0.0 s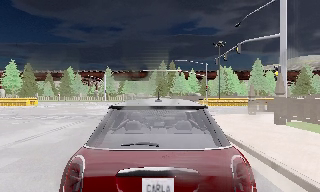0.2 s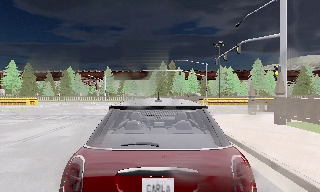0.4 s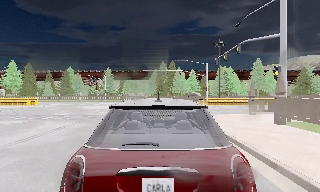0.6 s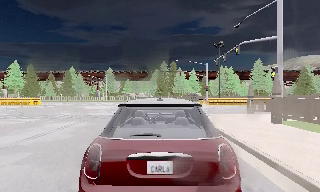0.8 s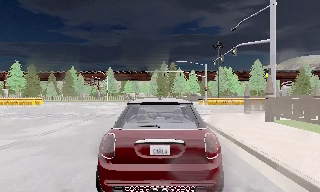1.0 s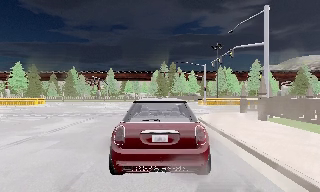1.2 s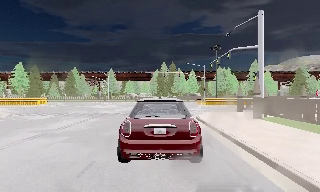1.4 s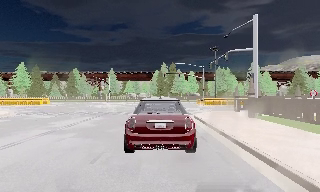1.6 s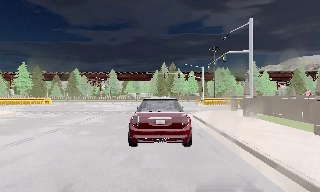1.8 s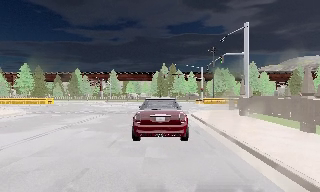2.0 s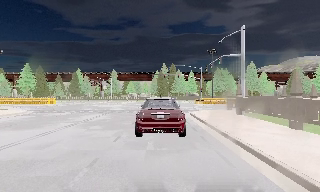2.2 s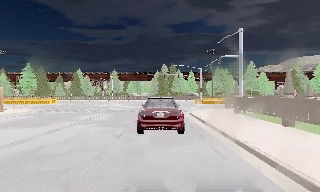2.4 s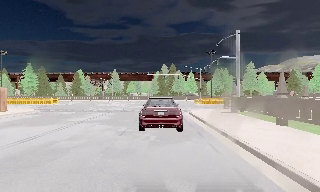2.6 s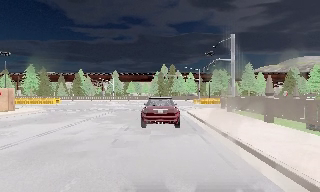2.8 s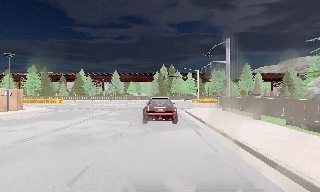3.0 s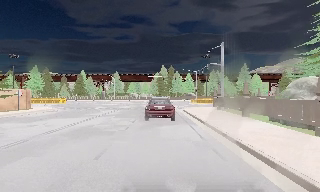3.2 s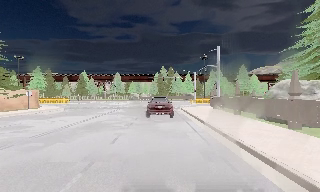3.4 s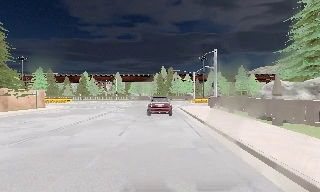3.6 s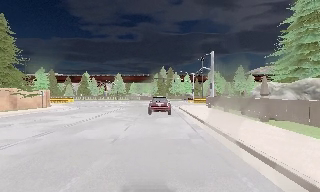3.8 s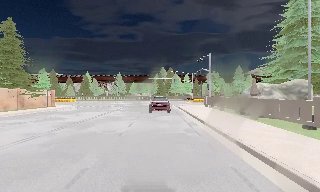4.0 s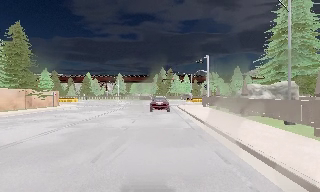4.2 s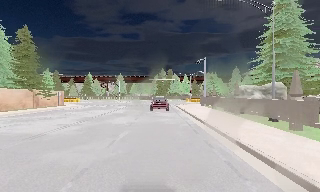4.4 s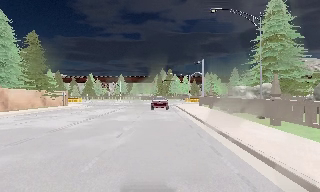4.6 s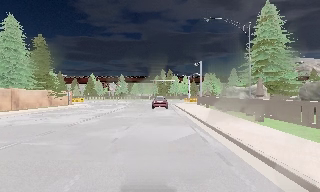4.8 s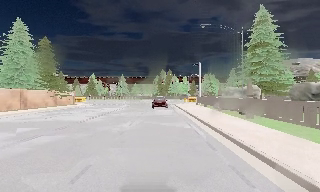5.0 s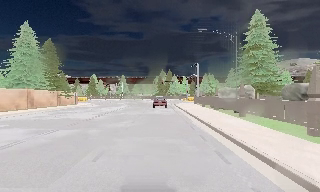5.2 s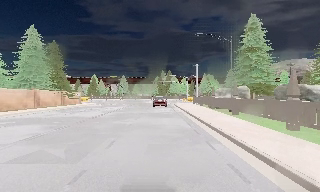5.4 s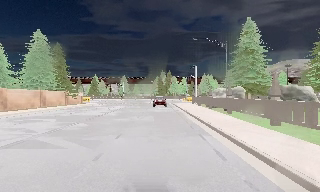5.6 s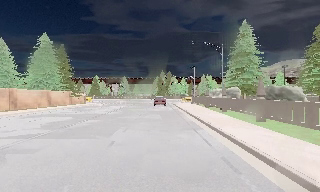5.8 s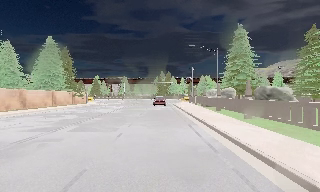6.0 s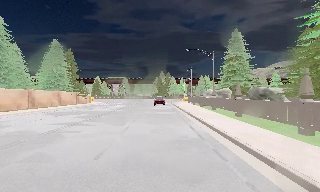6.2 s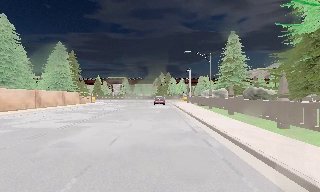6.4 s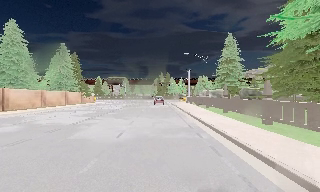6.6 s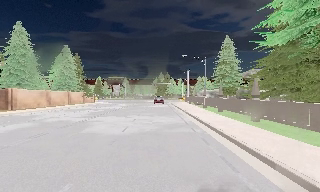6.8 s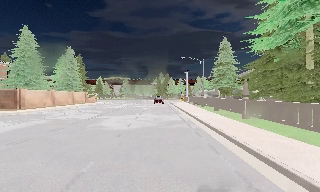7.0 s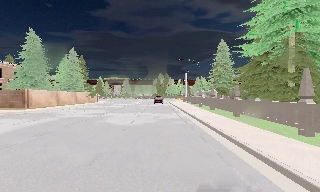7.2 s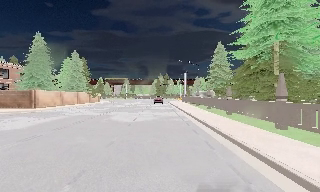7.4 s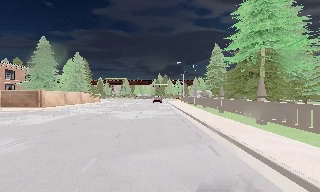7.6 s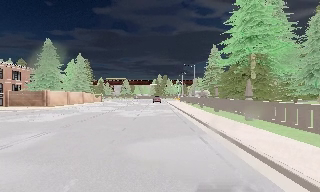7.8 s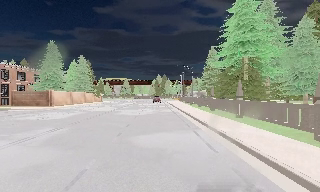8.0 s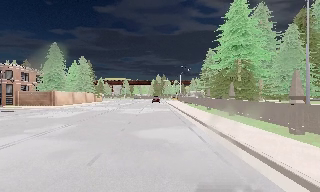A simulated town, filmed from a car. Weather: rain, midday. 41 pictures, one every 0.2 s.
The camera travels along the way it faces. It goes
backward.
0.0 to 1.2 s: The camera travels backward, about 2 m, so what stands in front gets smaller. It gains speed.
1.2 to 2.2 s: The camera travels backward, about 3 m, so what stands in front gets smaller.
2.2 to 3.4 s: The camera travels backward, about 6 m, so what stands in front gets smaller. It gains speed.
3.4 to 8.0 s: The camera travels backward, about 25 m, so what stands in front gets smaller.
The film runs backward here.
